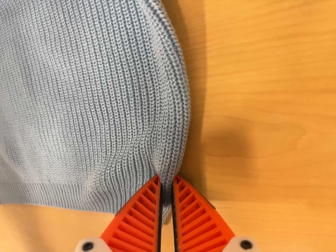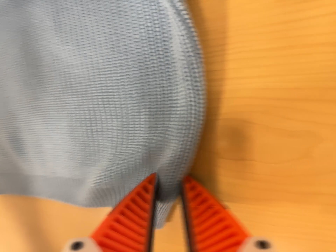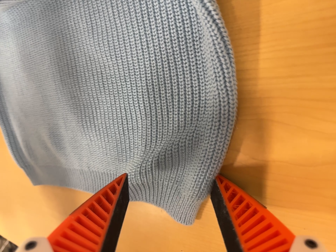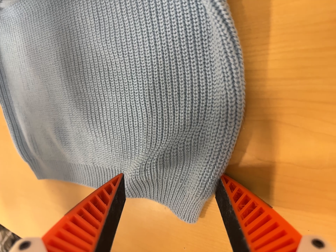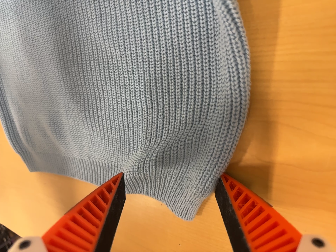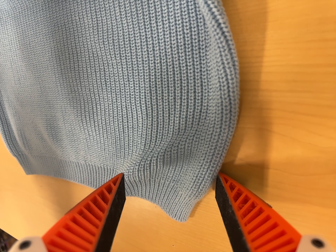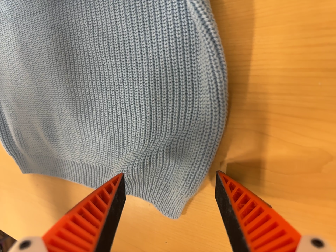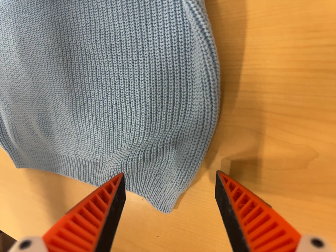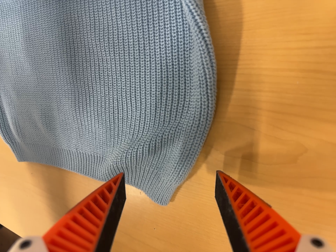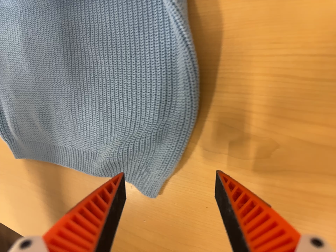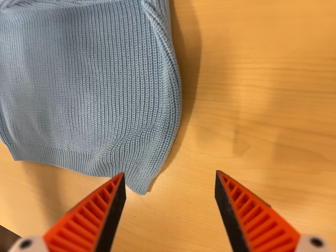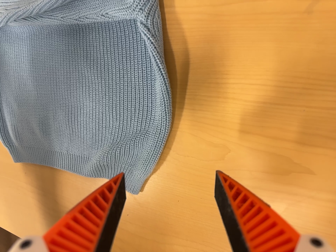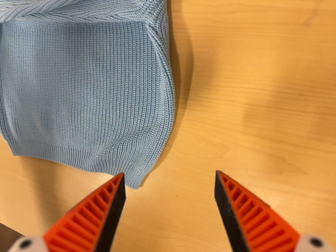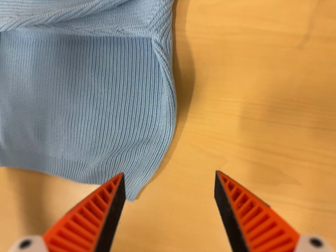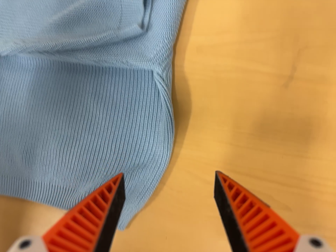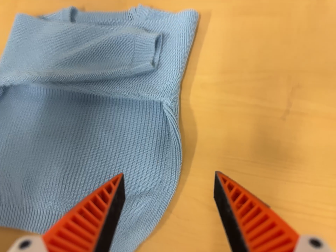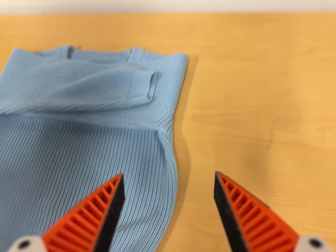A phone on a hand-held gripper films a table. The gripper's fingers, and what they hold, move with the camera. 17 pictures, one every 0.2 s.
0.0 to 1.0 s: The camera shifts only a little, or ends up much as it began.
1.0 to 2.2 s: The camera travels backward, about 12 cm, so what stands in front gets smaller.
2.2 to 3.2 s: The camera pans to its right by about 20 degrees. It travels to its left, backward and toward the bottom of its view, about 18 cm. Its aim tips toward the top of its view by about 35 degrees, and the scene shifts downward. It rolls about its line of sight by about 10 degrees, and the scene rotates clockwise.
The film runs backward here.
